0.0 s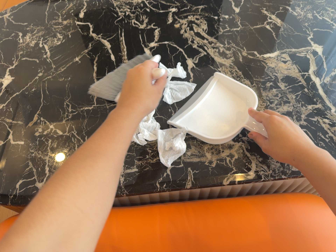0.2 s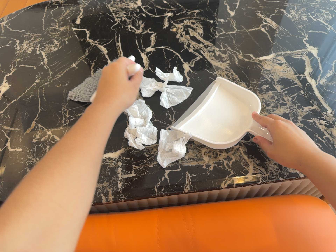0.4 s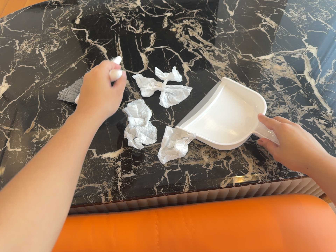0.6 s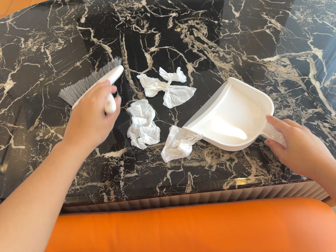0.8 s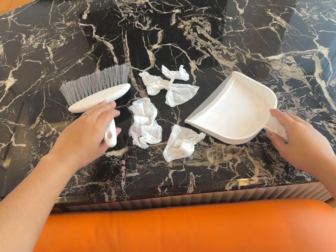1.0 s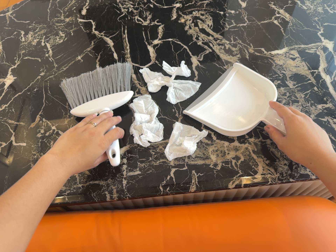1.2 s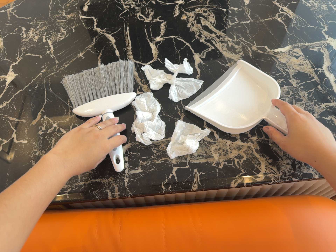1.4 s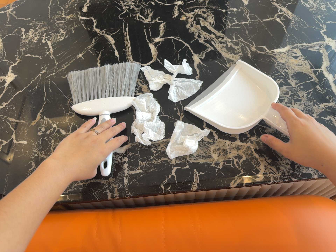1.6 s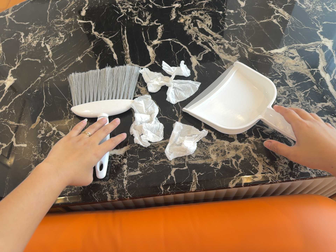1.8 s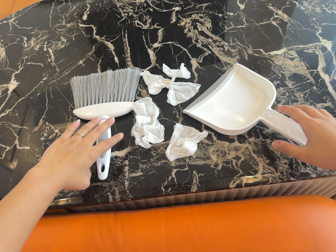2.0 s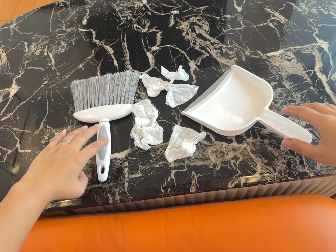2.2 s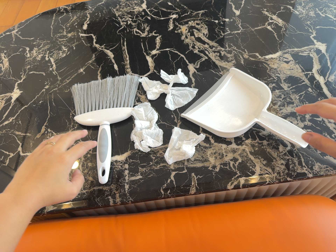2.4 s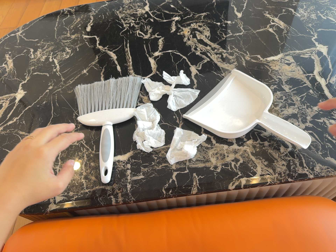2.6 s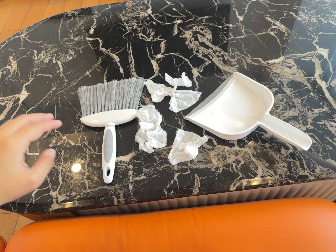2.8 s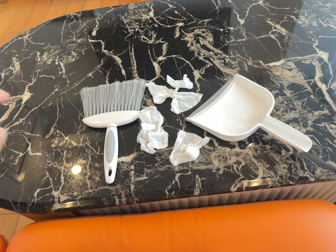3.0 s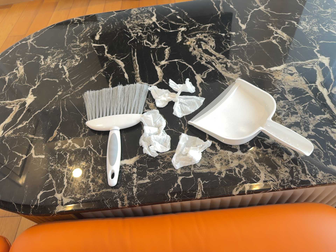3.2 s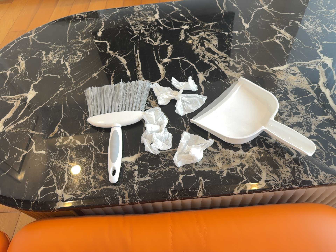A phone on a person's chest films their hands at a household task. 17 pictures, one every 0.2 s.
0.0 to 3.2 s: The camera shifts only a little, or ends up much as it began.
The film runs backward here.
